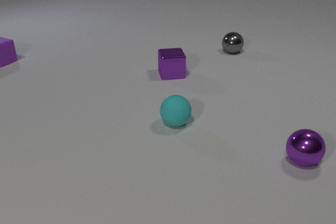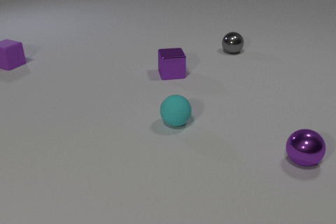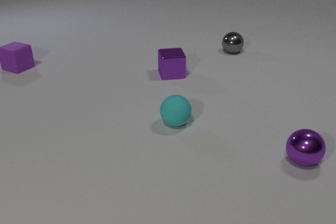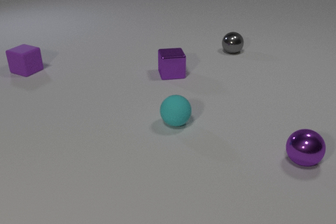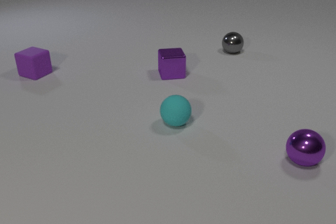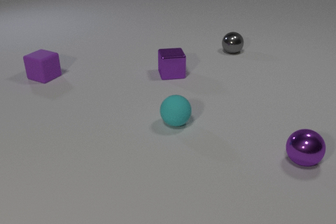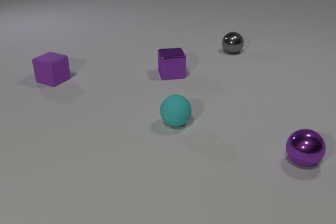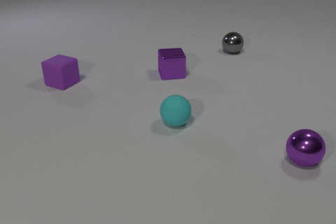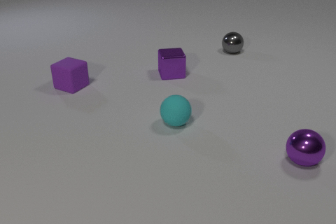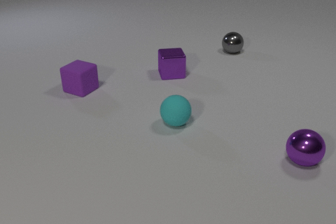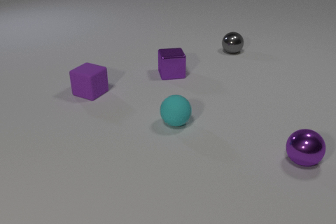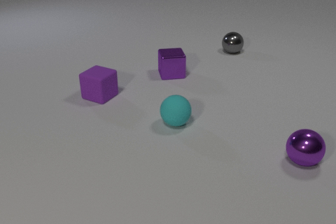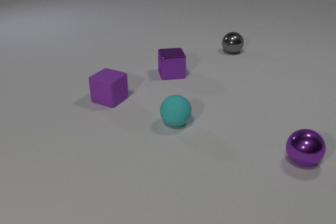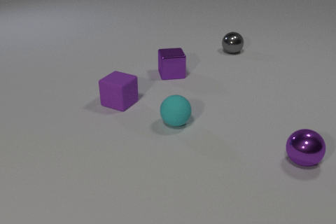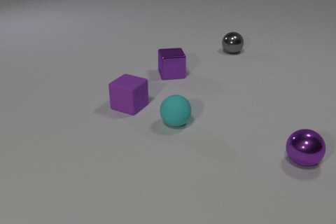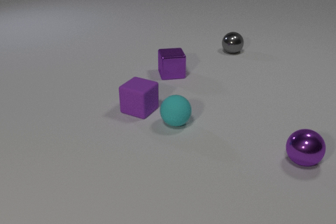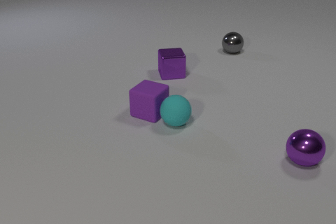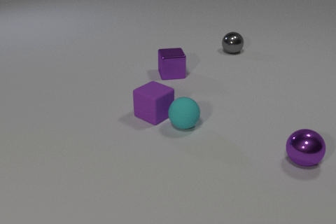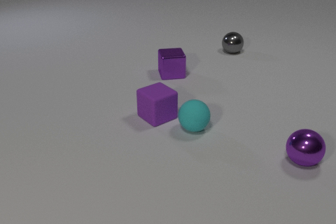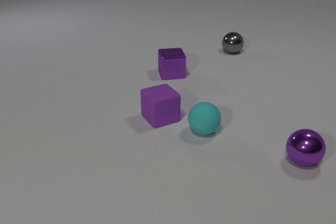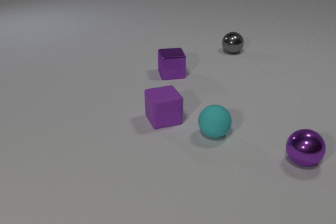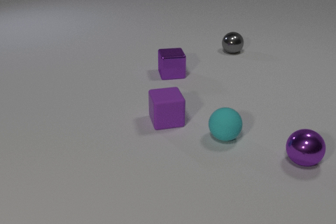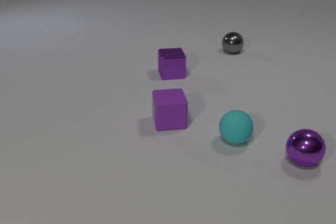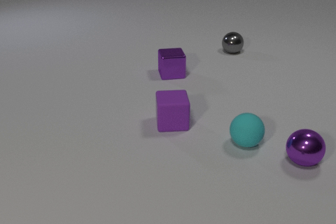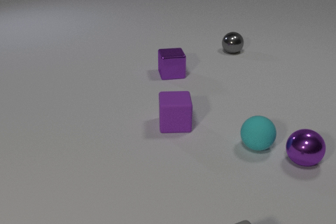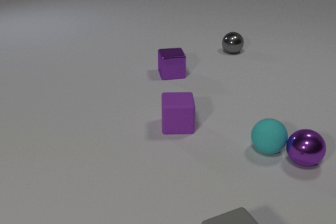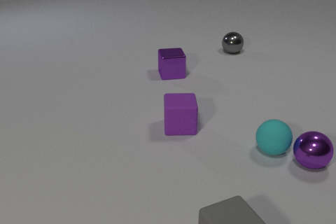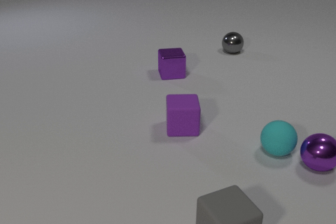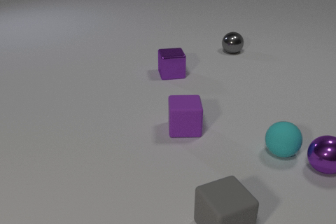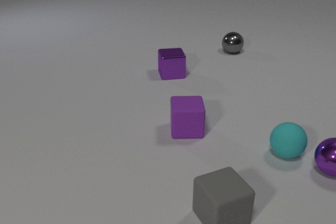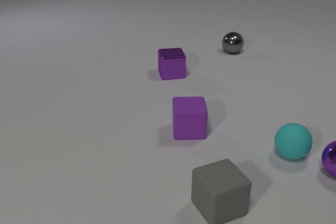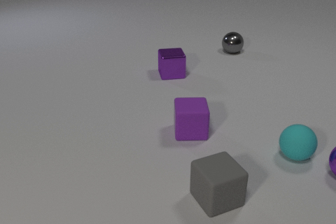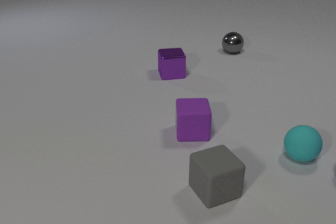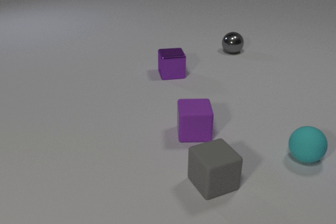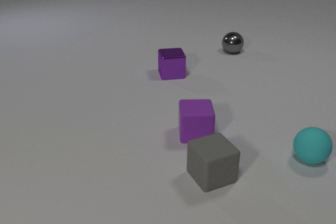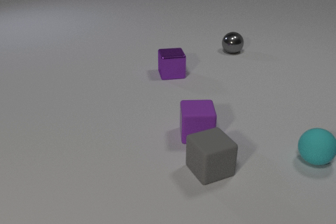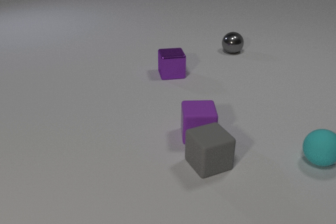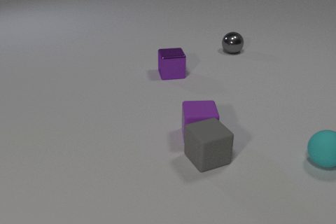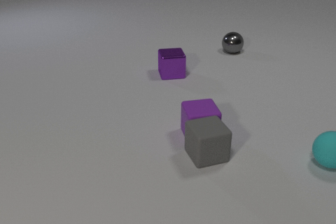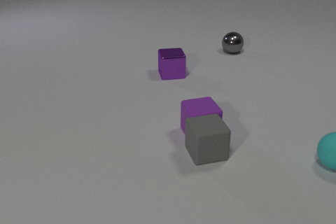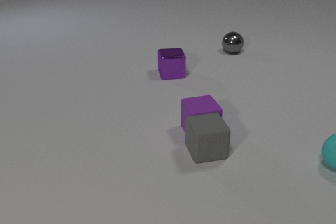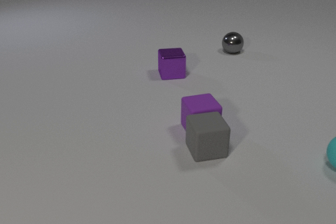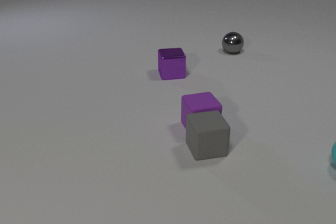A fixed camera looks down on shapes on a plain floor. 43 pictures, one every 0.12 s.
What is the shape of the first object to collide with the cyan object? cube.
What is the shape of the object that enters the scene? cube.
How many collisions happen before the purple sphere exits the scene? 2.
0.00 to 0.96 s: The purple rubber cube slides toward the camera and to the right.
0.96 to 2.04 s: The purple rubber cube slides to the right and toward the camera. The cyan rubber sphere rolls to the right. The purple rubber cube and the cyan rubber sphere collide.
2.04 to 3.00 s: The purple rubber cube slides to the right and toward the camera, spins clockwise seen from above by about 45 degrees, its near face sliding to the left. The cyan rubber sphere rolls to the right. The gray rubber cube comes in at the bottom edge, slides away from the camera. The cyan rubber sphere and the purple metal sphere collide.
3.00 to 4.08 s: The purple rubber cube slides to the right and toward the camera. The cyan rubber sphere rolls to the right. The purple metal sphere rolls to the right, leaves at the right edge. The gray rubber cube slides away from the camera.
4.08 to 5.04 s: The purple rubber cube slides away from the camera. The cyan rubber sphere rolls to the right. The gray rubber cube slides away from the camera. The purple rubber cube and the gray rubber cube collide.
